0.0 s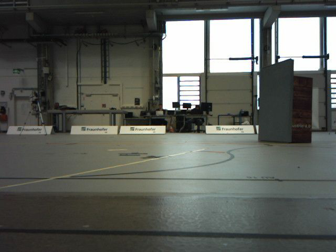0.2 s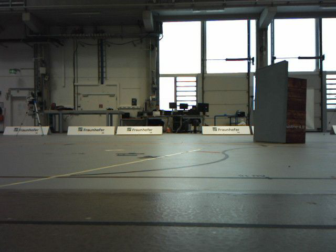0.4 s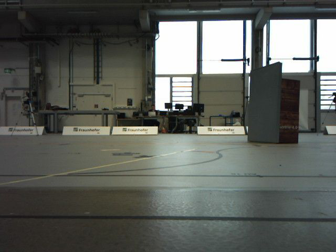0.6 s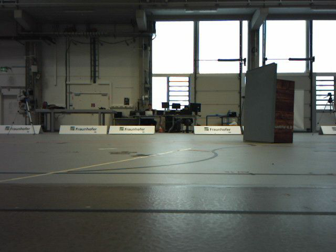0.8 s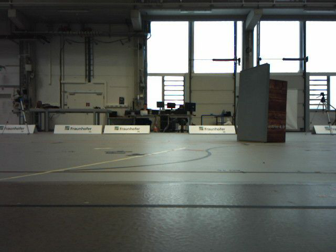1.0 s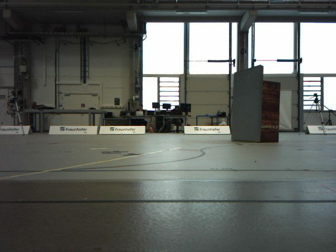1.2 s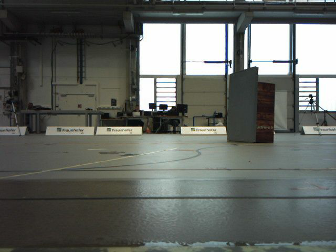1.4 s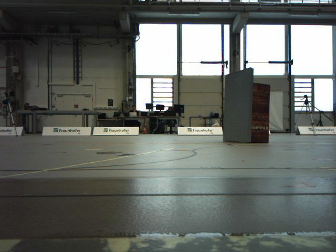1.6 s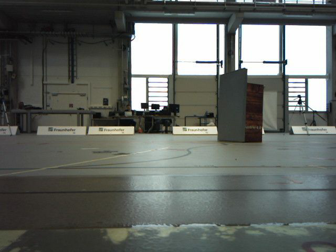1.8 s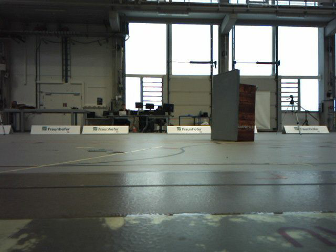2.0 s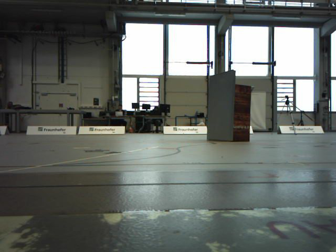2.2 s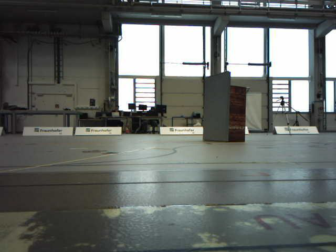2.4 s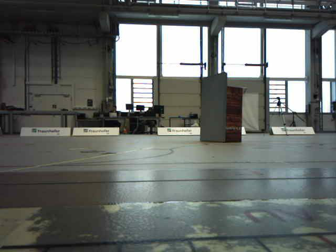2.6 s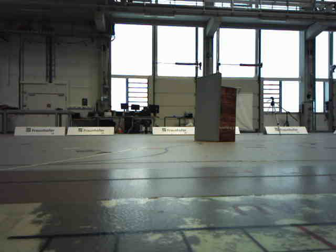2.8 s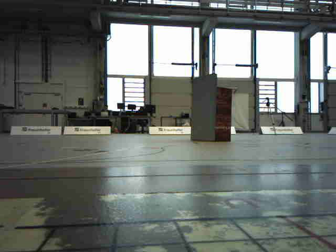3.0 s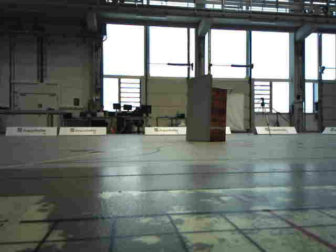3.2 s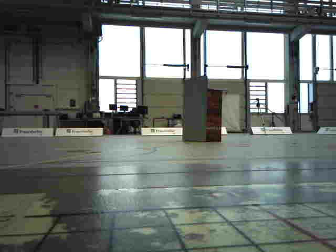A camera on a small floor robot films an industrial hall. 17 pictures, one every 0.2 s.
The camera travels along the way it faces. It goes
backward.
0.0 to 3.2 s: The camera pans to its right, which is clockwise from overhead, by about 10 degrees. It travels backward, about 0.6 m, so what stands in front gets smaller.
The film runs backward here.
